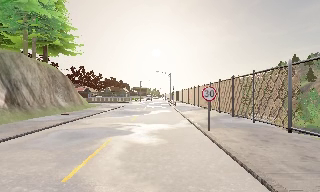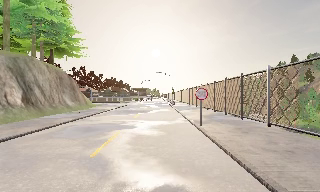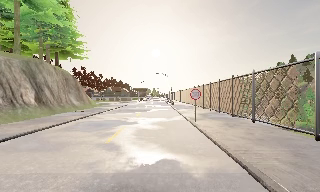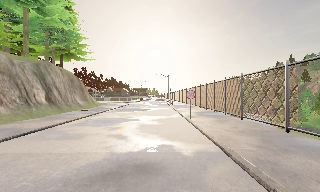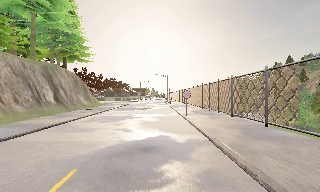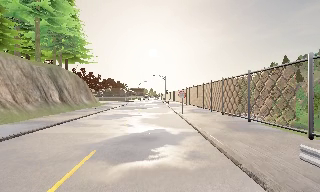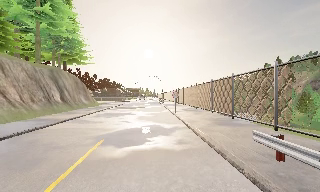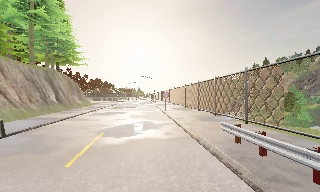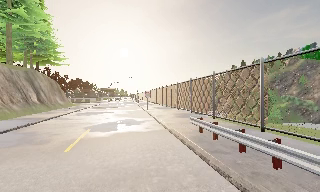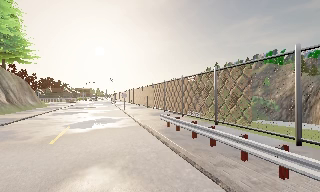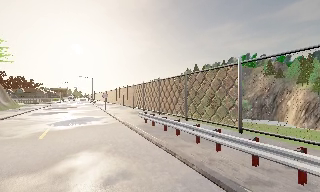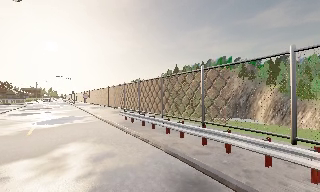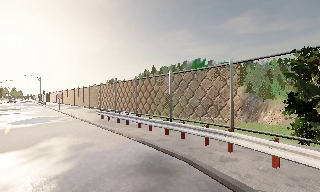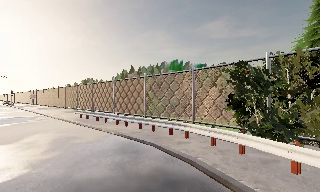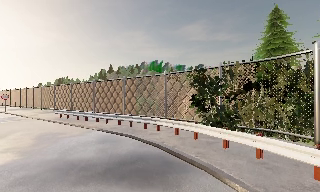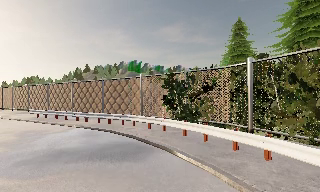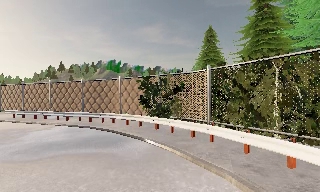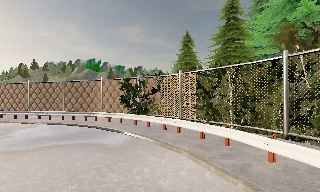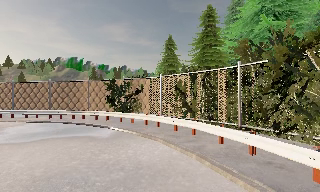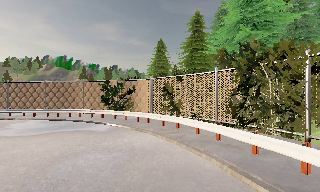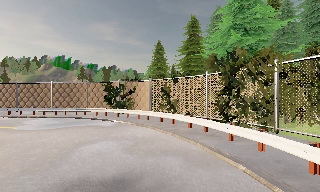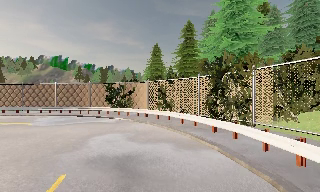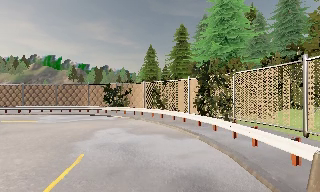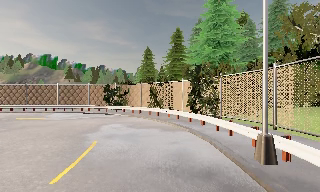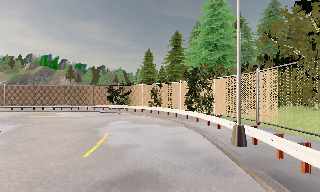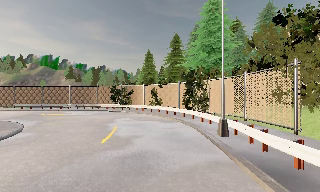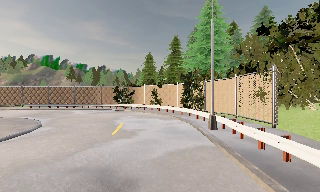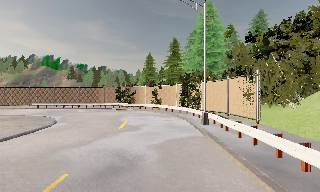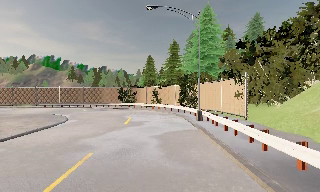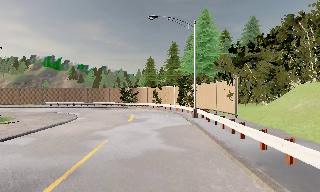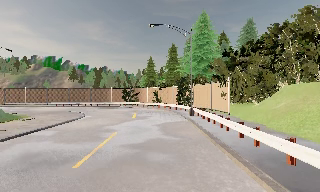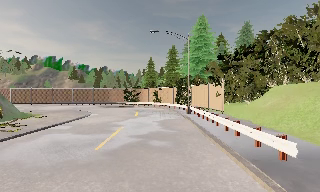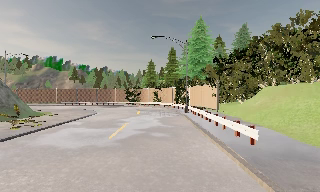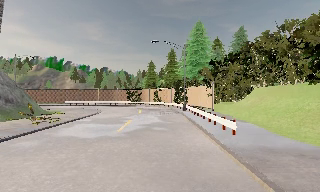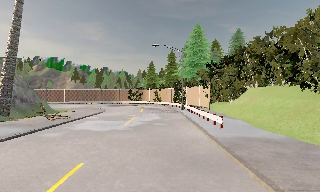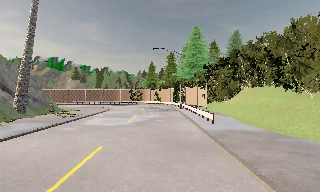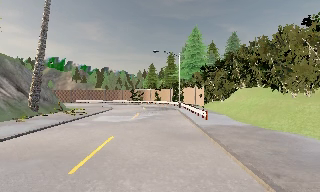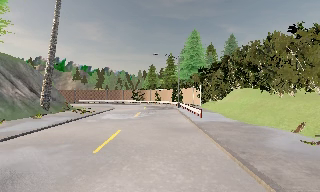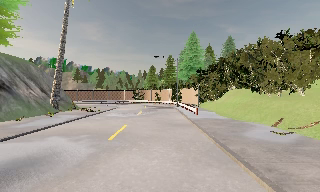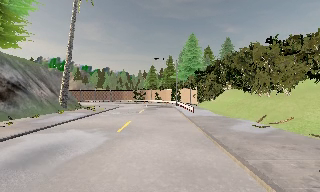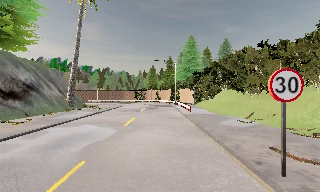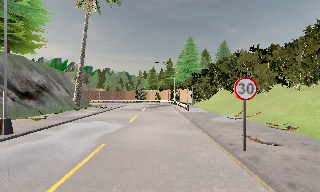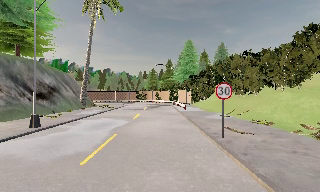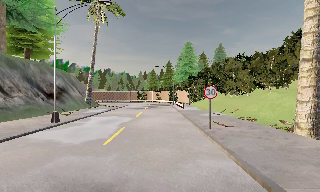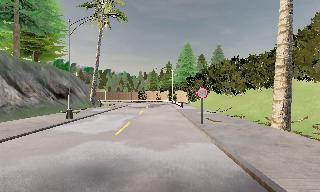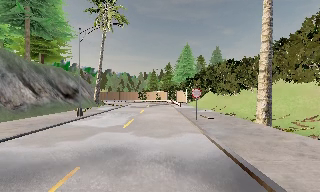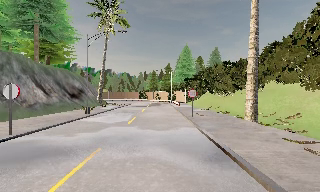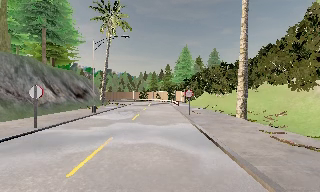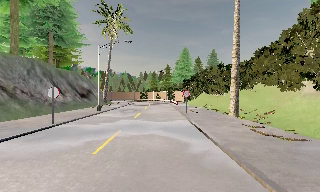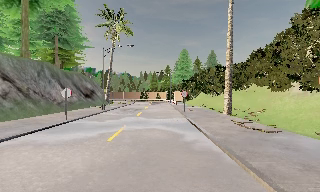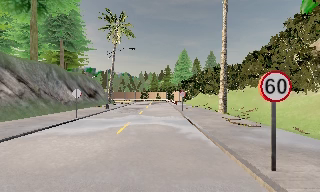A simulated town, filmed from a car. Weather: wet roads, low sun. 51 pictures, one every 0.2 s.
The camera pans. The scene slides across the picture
to the left.
The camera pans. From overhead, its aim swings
clockwise.
0.0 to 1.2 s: The camera travels backward, about 8 m, so what stands in front gets smaller.
1.2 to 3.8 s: The camera pans to its right, which is clockwise from overhead, by about 85 degrees. It travels backward, about 18 m.
3.8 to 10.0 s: The camera travels backward, about 45 m, so what stands in front gets smaller.
The film runs backward here.
